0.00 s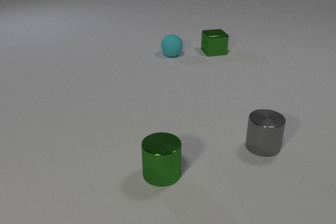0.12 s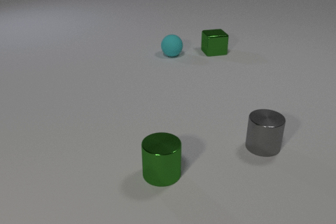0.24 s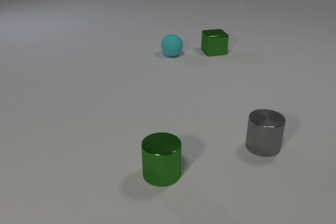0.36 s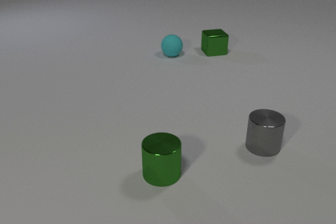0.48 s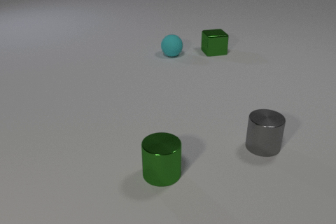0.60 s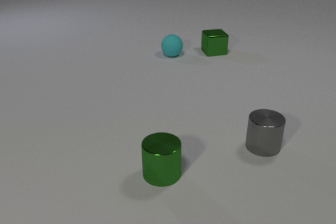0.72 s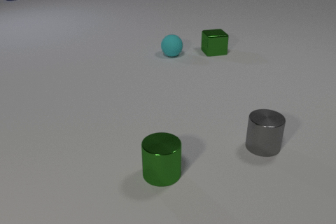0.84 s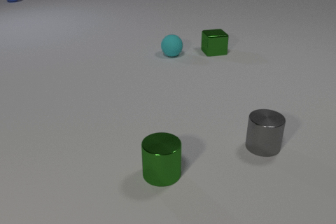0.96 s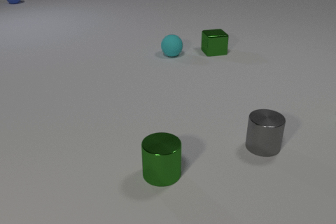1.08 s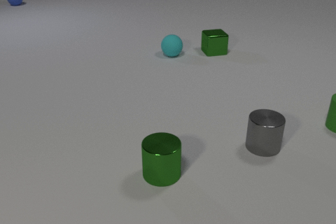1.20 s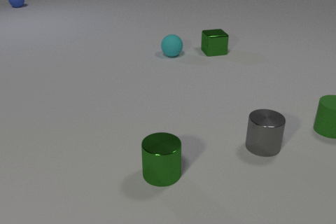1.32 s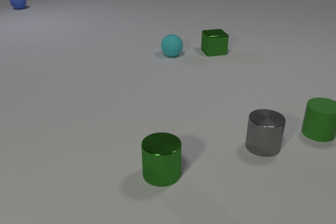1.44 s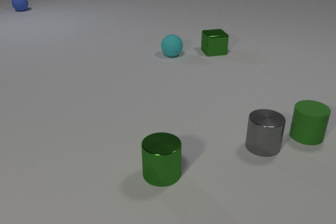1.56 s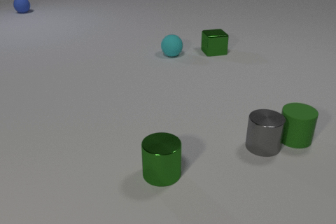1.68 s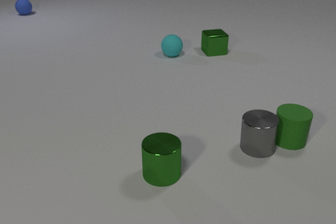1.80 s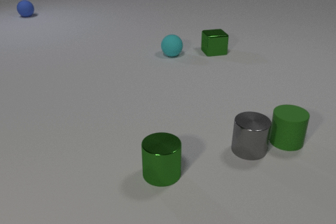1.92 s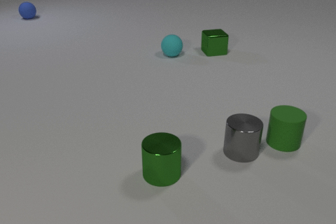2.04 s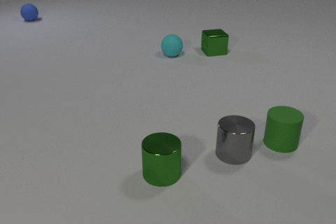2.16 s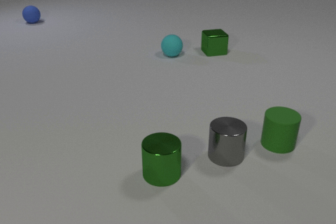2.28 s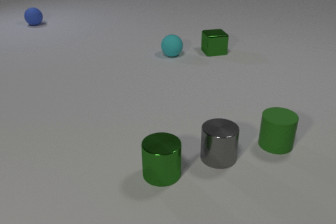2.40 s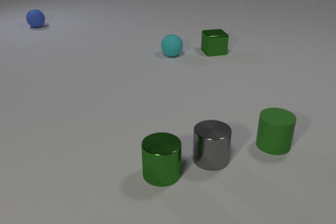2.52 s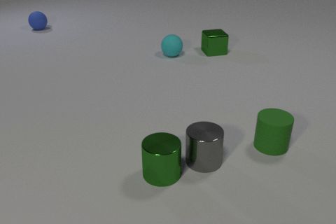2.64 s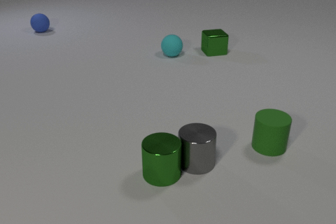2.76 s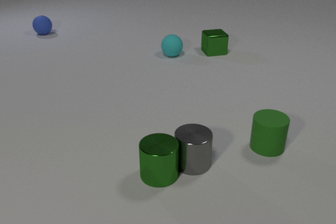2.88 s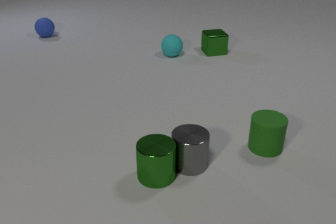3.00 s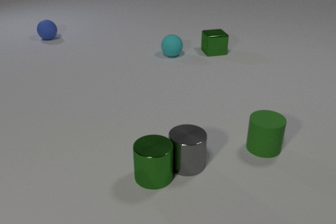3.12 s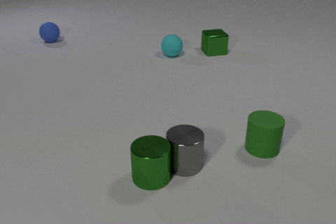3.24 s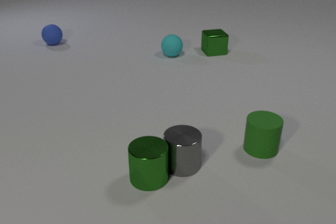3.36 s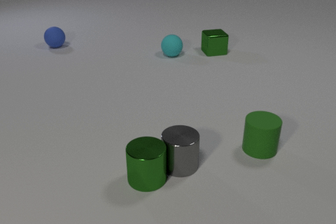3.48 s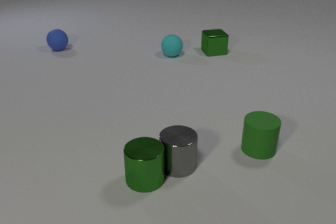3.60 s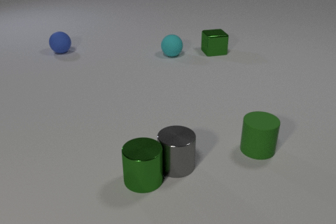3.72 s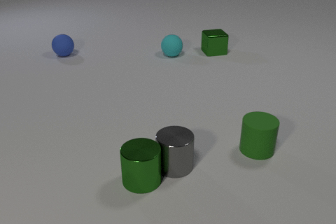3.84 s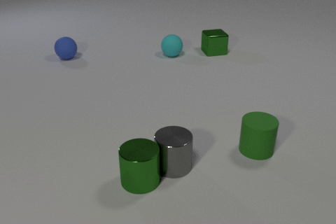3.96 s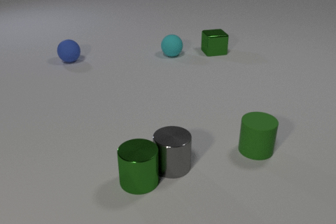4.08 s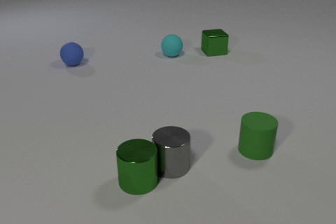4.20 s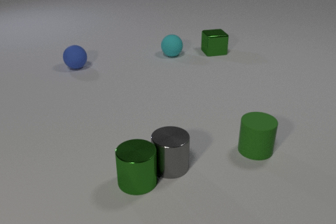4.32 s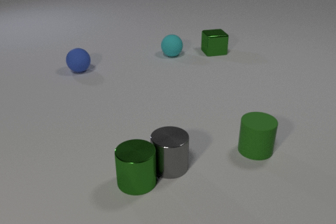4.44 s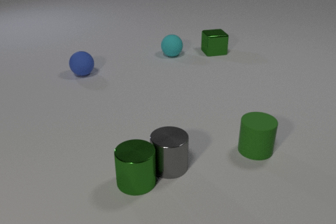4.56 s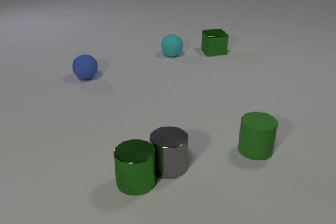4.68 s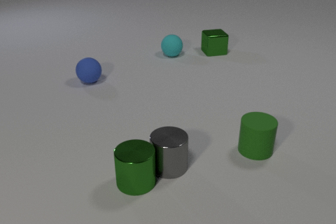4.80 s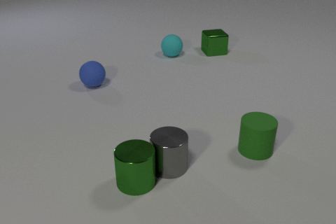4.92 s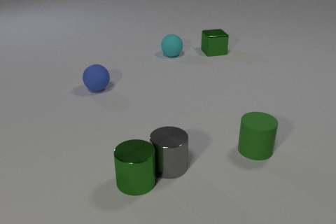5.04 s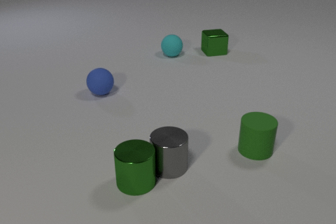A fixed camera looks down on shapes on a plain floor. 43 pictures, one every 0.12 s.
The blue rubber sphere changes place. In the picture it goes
toward the camera.
The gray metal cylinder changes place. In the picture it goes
to the left.
0.00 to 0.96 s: The blue rubber sphere comes in at the top edge, rolls toward the camera.
0.96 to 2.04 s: The green rubber cylinder comes in at the right edge, slides to the left and toward the camera. The gray metal cylinder slides to the left and toward the camera. The blue rubber sphere rolls toward the camera. The green rubber cylinder and the gray metal cylinder collide.
2.04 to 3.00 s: The green rubber cylinder slides to the left and toward the camera. The gray metal cylinder slides to the left and toward the camera. The green metal cylinder slides to the left. The blue rubber sphere rolls toward the camera. The gray metal cylinder and the green metal cylinder collide.
3.00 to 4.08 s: The green rubber cylinder slides to the left. The gray metal cylinder slides to the left. The green metal cylinder slides to the left. The blue rubber sphere rolls toward the camera.
4.08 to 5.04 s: The blue rubber sphere rolls toward the camera.
Are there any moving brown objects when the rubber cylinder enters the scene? no.
What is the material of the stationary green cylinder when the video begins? metal.
How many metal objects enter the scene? 0.
